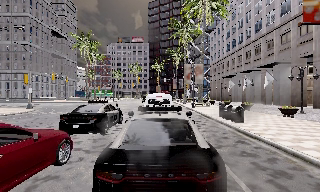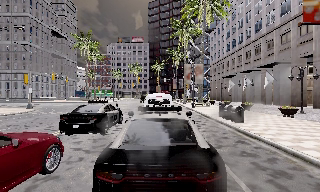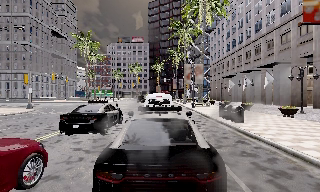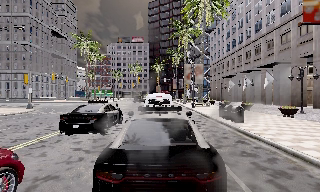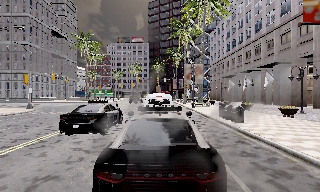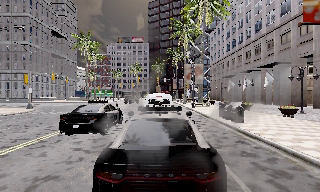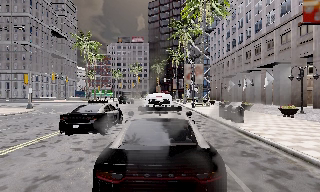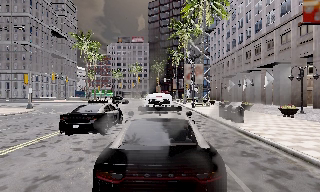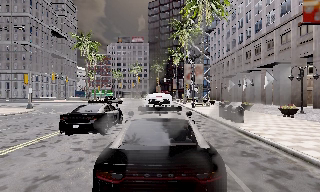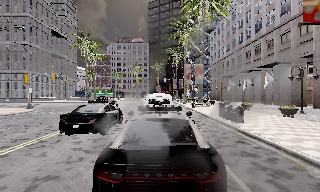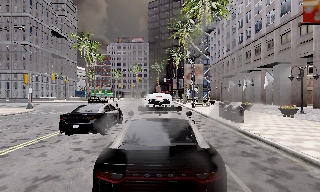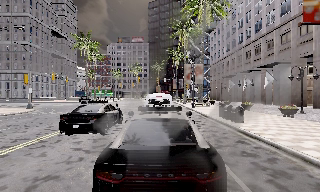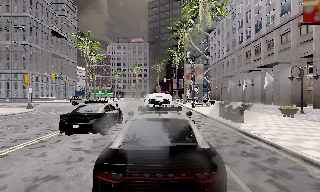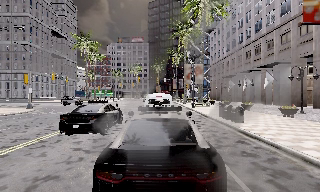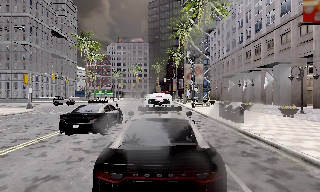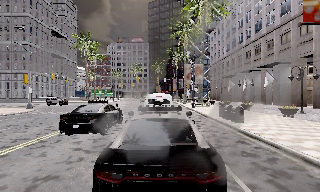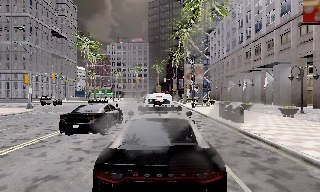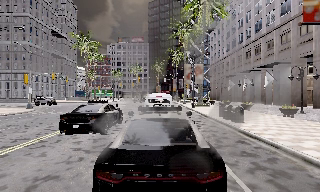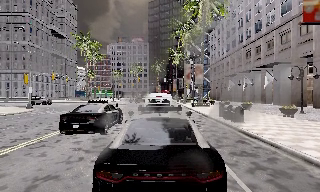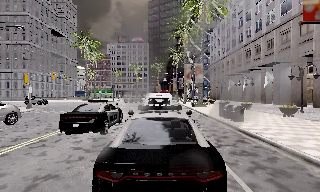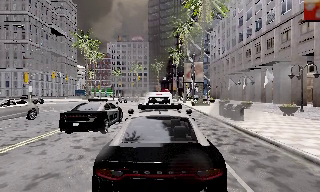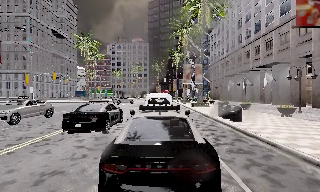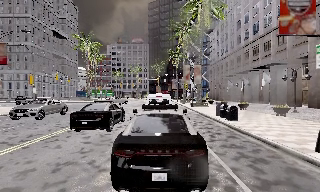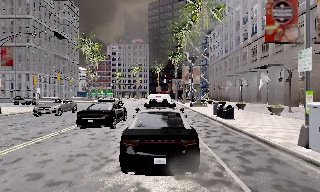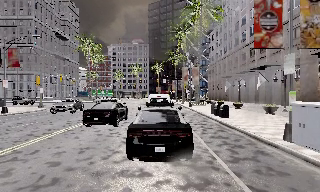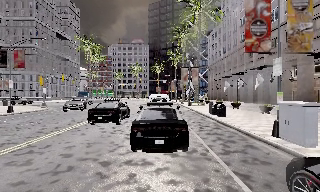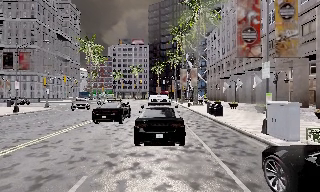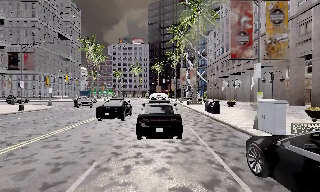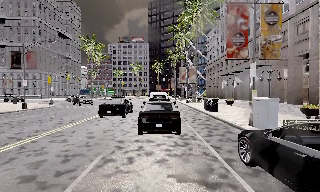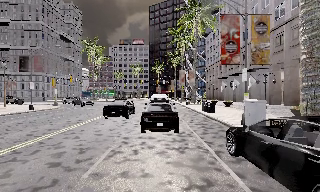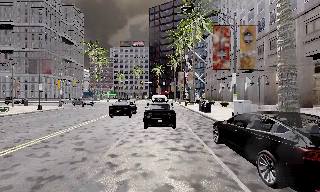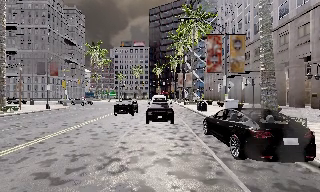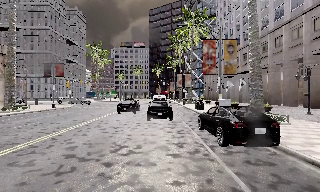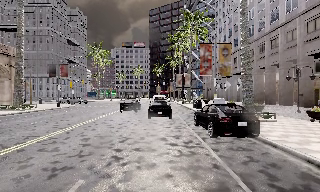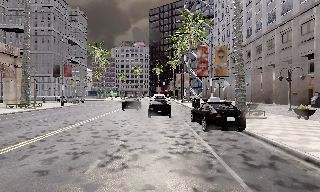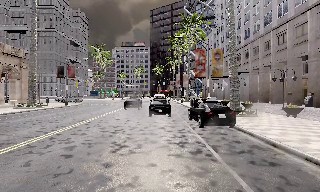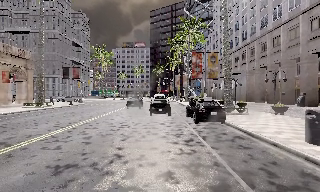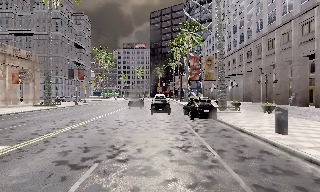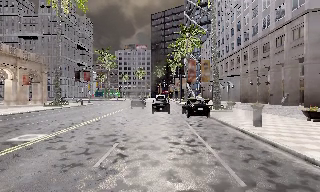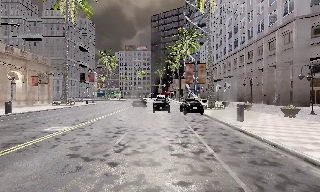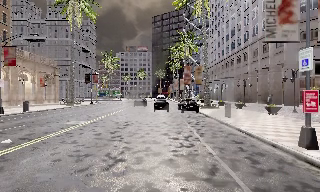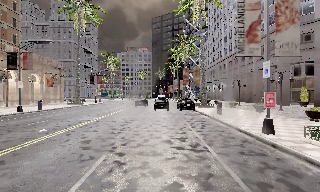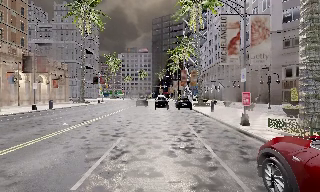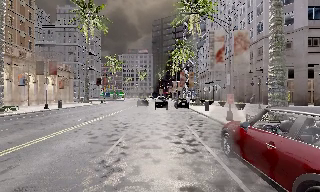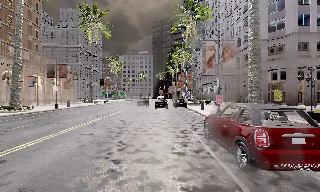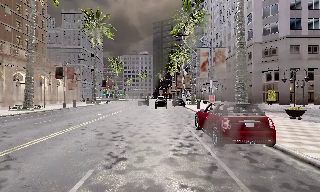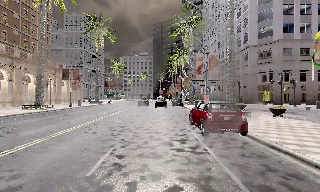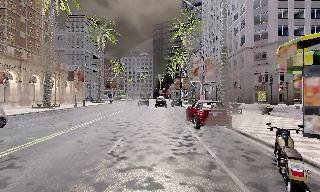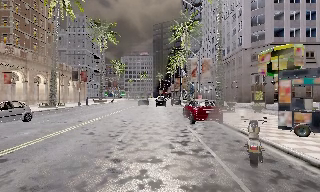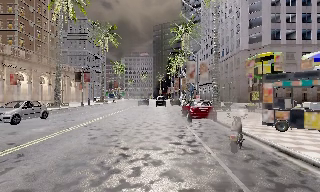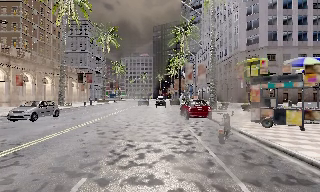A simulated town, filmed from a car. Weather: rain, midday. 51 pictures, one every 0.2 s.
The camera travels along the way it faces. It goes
backward.
0.0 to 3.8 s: The camera keeps its place and its aim.
3.8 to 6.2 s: The camera travels backward, about 8 m, so what stands in front gets smaller. It gains speed.
6.2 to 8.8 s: The camera travels backward, about 20 m, so what stands in front gets smaller. It gains speed.
8.8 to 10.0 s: The camera travels backward, about 9 m, so what stands in front gets smaller. It loses speed.
The film runs backward here.
